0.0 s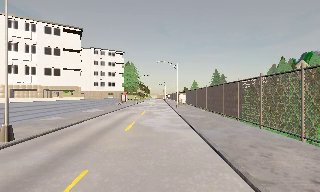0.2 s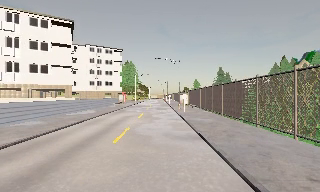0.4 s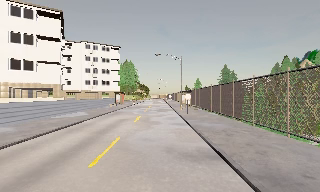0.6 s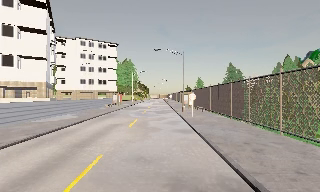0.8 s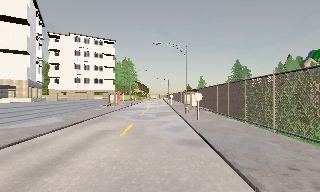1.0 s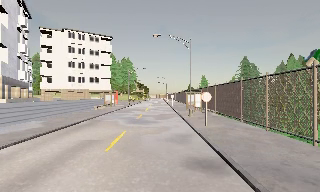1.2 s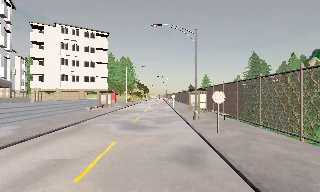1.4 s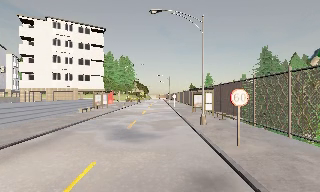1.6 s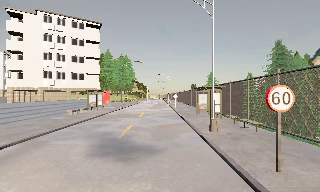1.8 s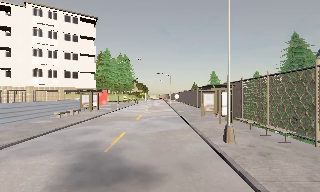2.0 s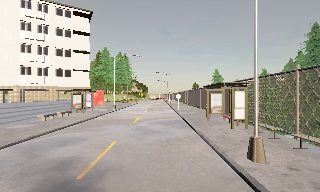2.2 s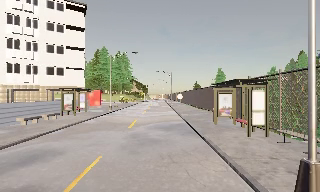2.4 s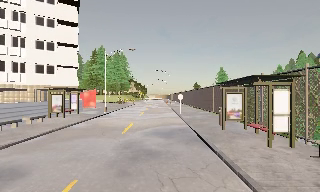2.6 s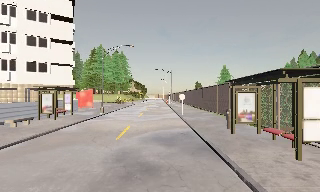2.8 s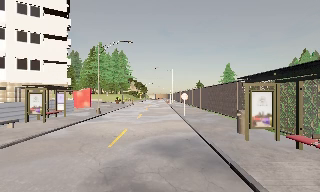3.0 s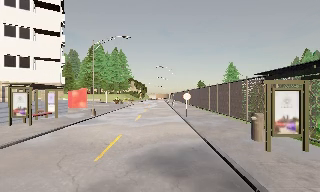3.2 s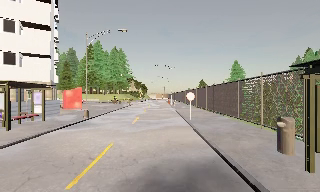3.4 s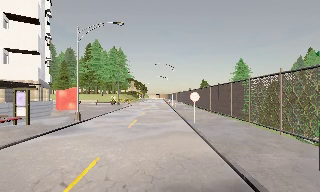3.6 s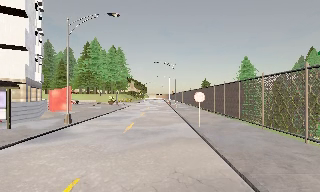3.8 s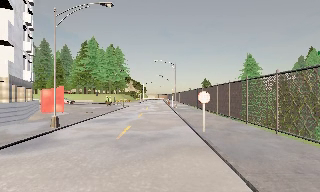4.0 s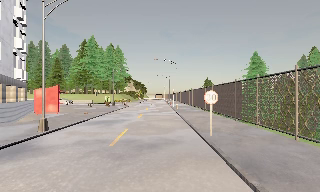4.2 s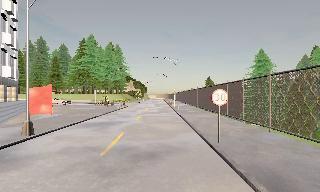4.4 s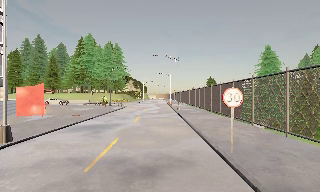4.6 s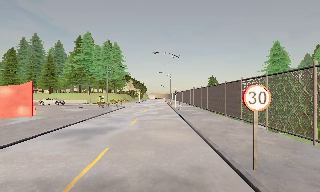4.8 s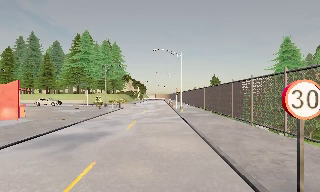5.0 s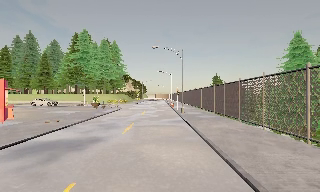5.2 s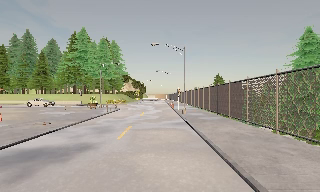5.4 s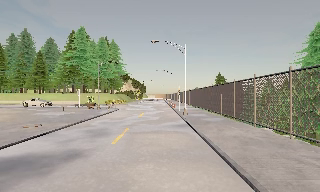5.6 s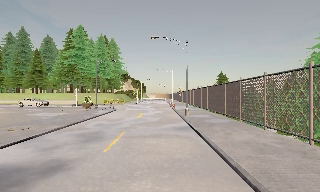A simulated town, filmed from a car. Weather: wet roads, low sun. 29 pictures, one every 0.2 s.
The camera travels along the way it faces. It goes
forward.
0.0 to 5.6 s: The camera travels forward, about 45 m, so what stands in front looms larger. It loses speed.
The film runs forward here.
